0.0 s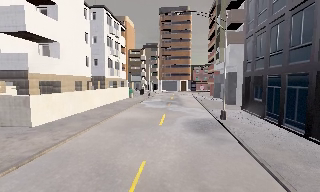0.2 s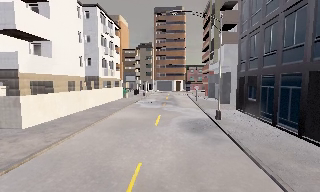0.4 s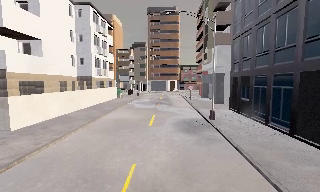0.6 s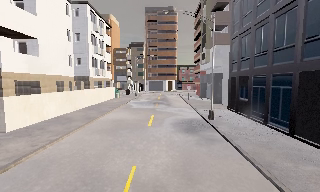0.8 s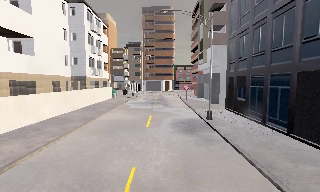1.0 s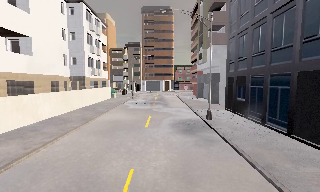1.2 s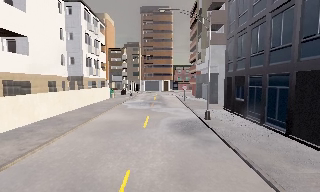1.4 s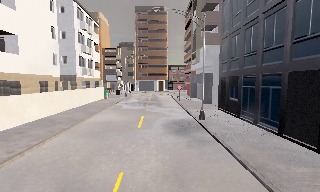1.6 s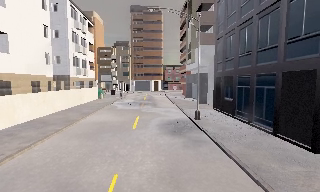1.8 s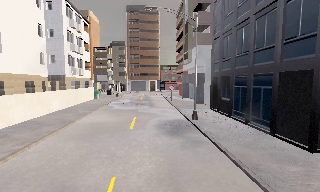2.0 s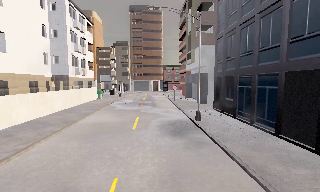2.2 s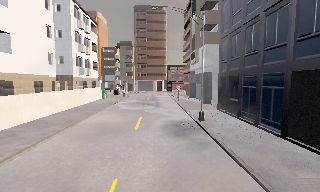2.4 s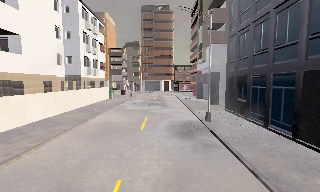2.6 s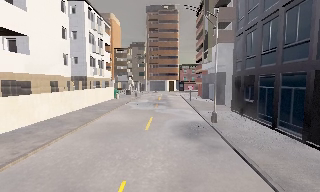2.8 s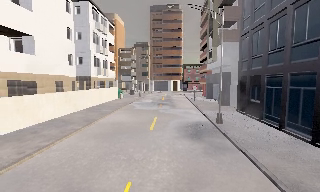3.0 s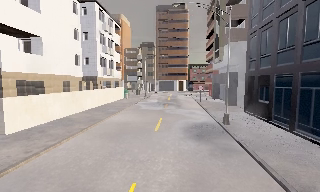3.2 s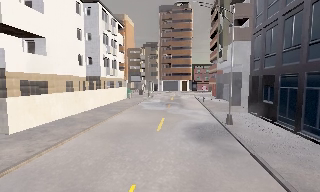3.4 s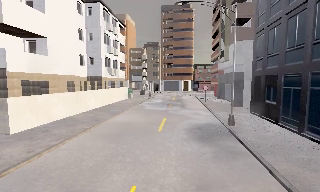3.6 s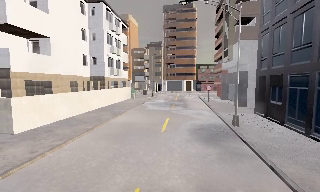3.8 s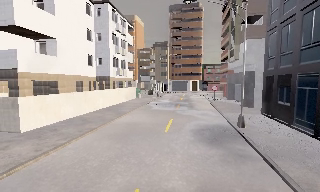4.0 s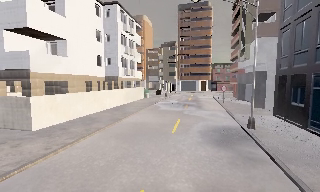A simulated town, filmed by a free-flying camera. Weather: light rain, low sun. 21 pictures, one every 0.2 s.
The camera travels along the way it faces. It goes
forward.
0.0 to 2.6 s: The camera travels forward, about 1 m, so what stands in front looms larger.
2.6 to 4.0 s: The camera swings to its left by about 10 degrees, and the scene slides to the right. It travels forward, about 0.5 m, so what stands in front looms larger.
The film runs forward here.
